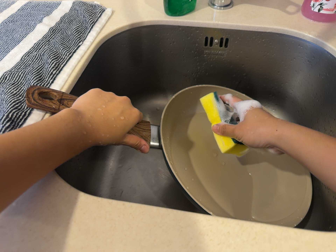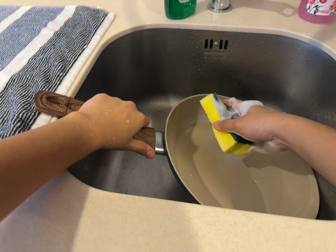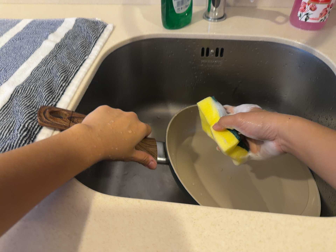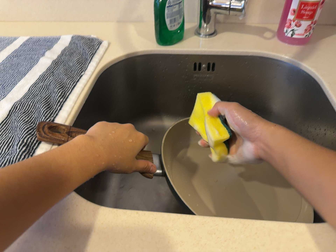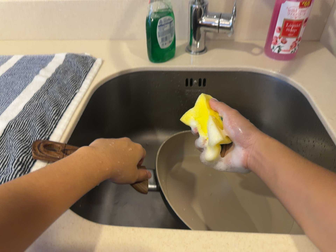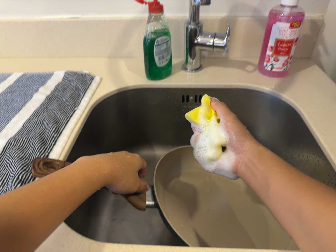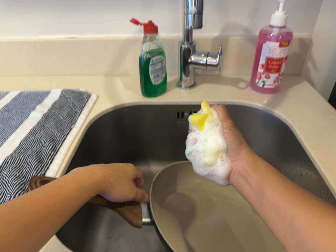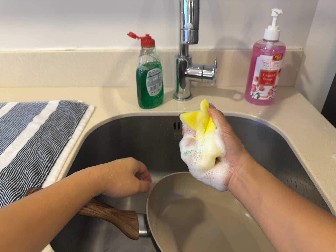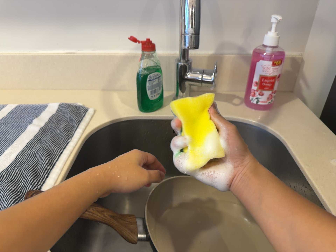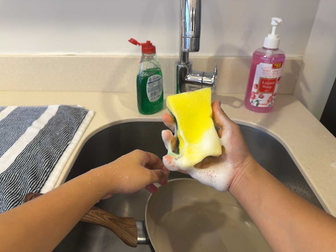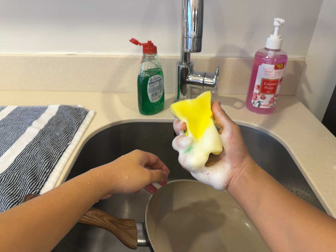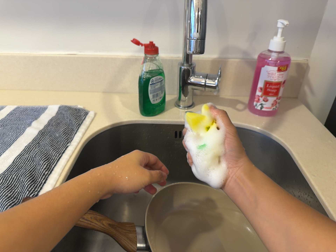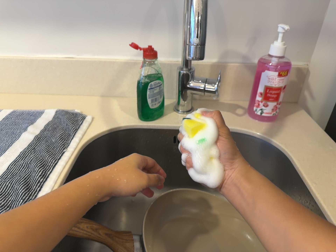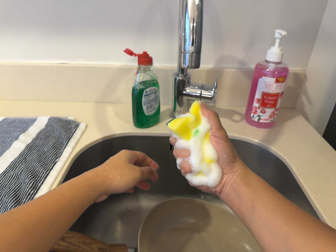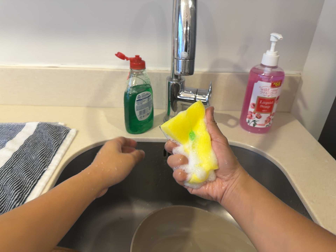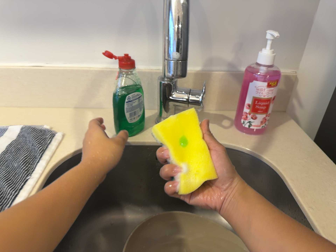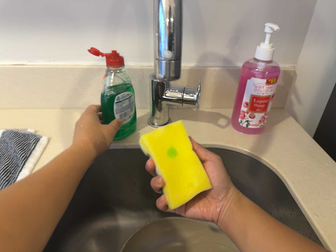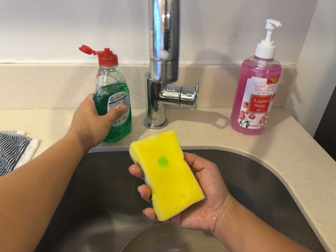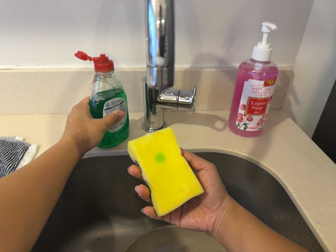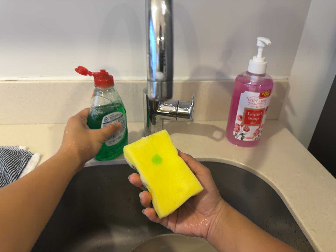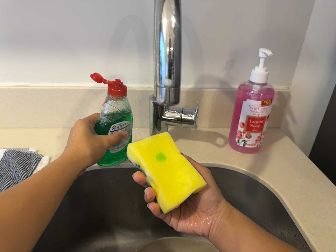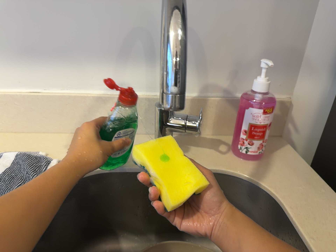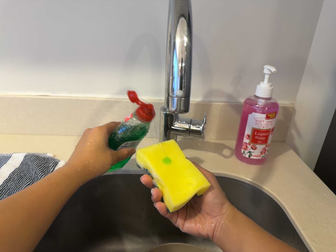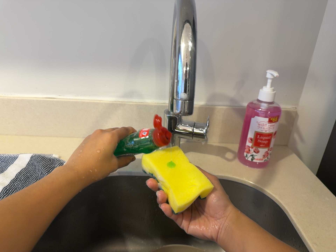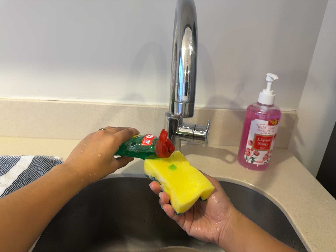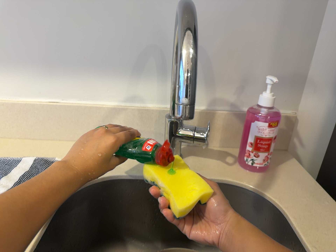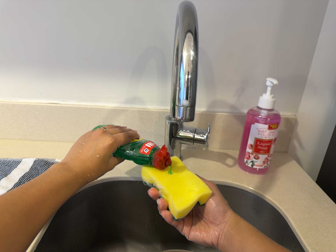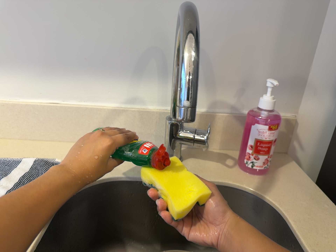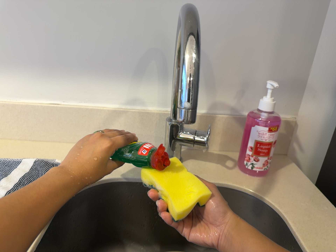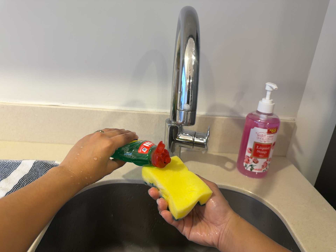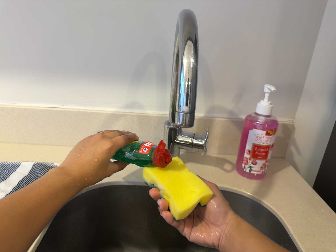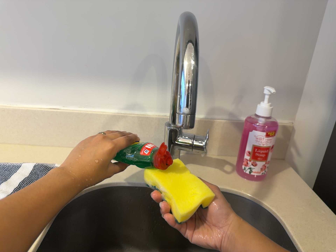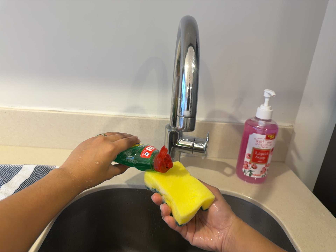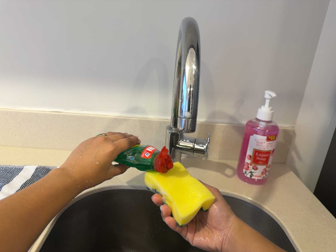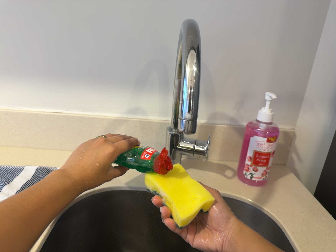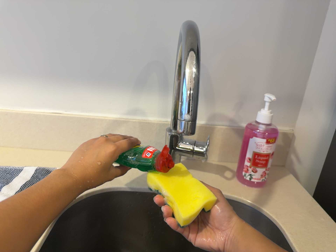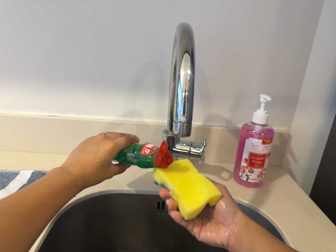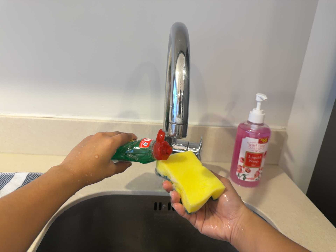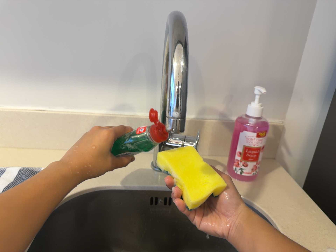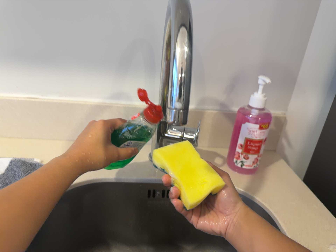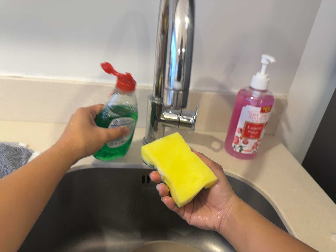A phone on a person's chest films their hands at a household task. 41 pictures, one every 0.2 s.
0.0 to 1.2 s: The camera travels backward, about 6 cm, so what stands in front gets smaller. Its aim tips toward the top of its view by about 15 degrees, and the scene shifts downward.
1.2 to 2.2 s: The camera shifts only a little, or ends up much as it began.
2.2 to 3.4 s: The camera travels forward and toward the top of its view, about 12 cm, so what stands in front looms larger.
3.4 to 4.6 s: The camera travels backward, about 7 cm, so what stands in front gets smaller. Its aim tips toward the top of its view by about 10 degrees, and the scene shifts downward.
4.6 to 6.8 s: The camera shifts only a little, or ends up much as it began.
6.8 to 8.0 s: The camera travels forward, about 7 cm, so what stands in front looms larger. Its aim tips toward the bottom of its view by about 10 degrees, and the scene shifts upward.
The film runs backward here.
